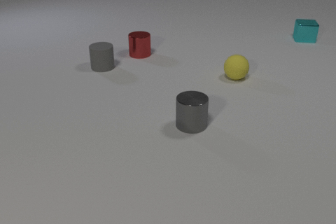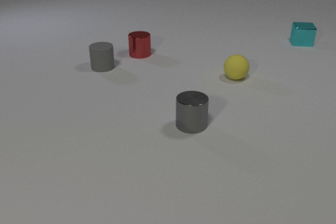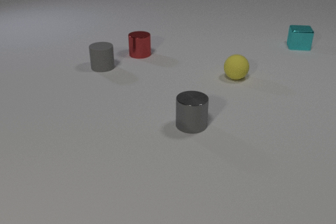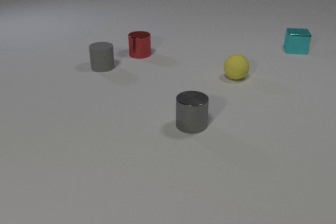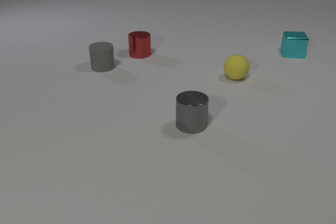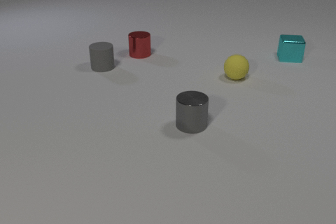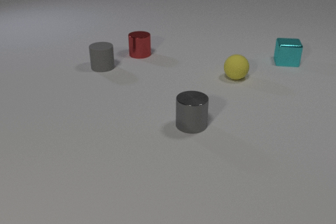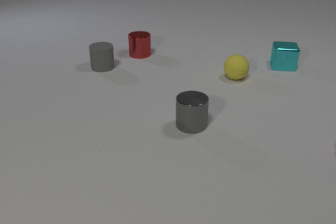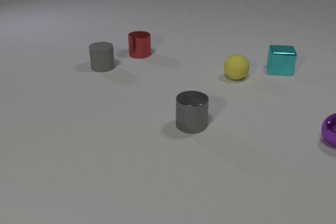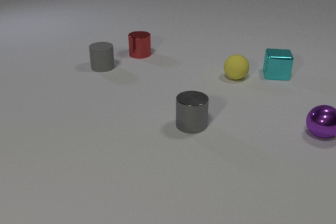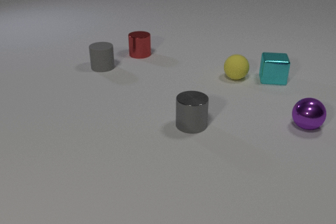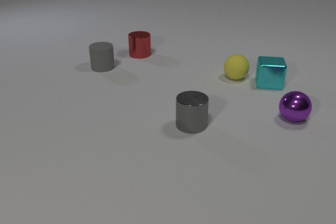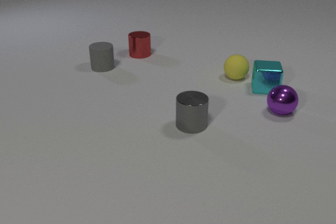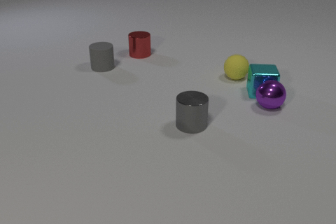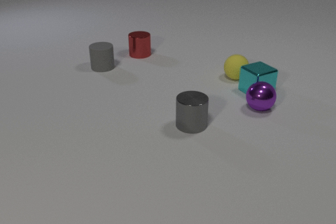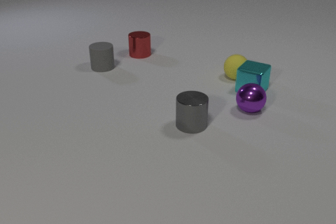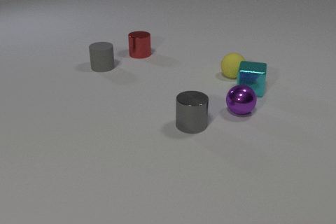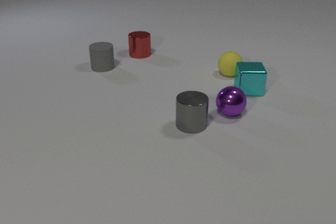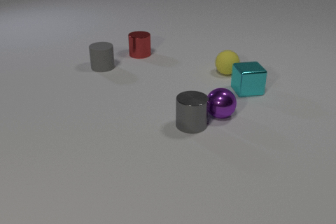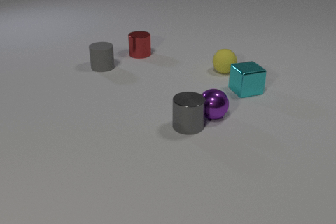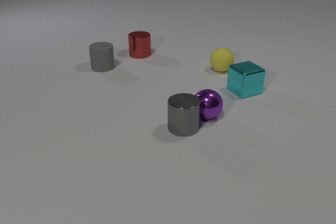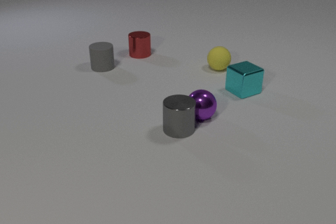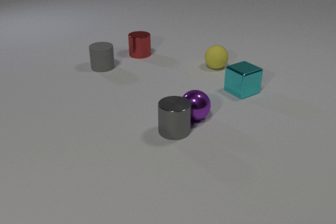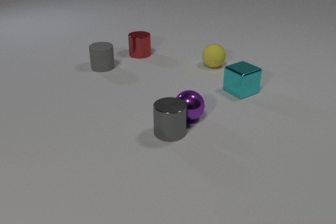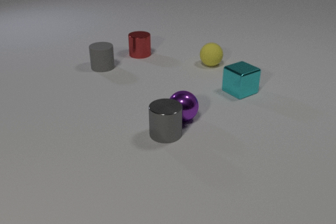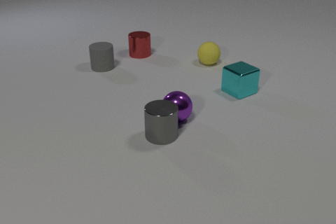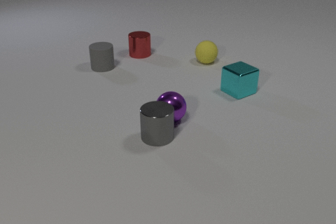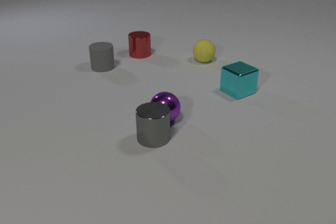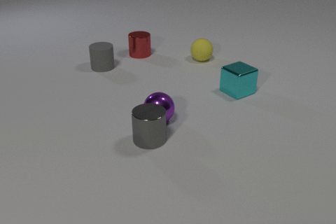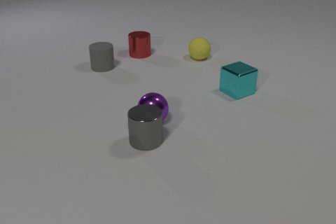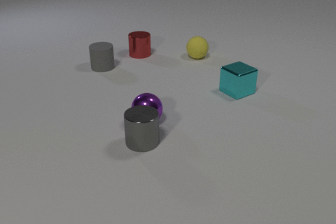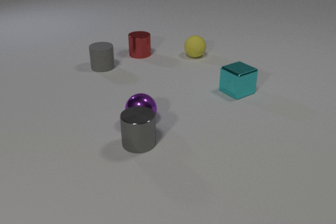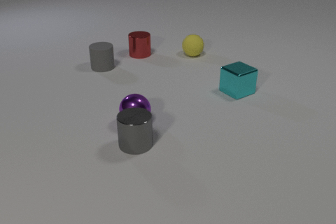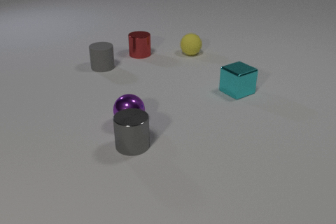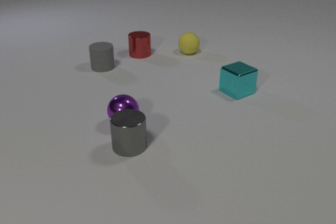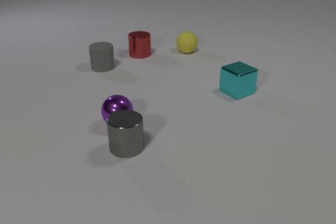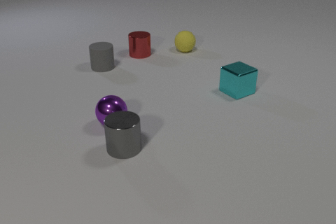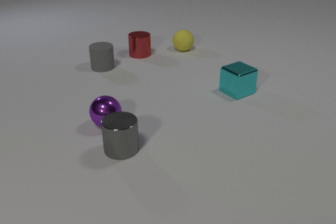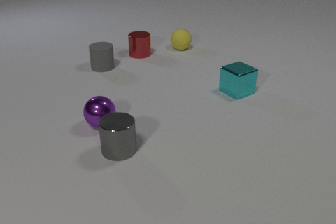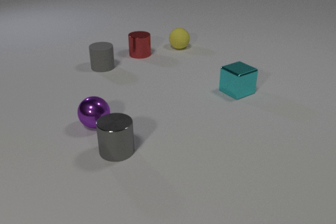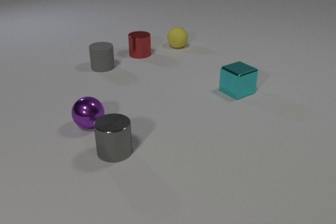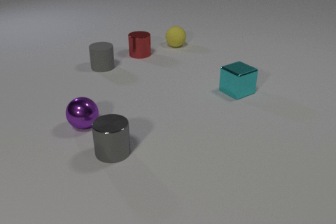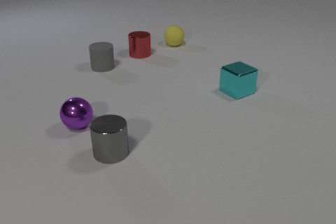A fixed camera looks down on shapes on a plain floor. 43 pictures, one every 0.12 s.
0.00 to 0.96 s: The purple metal sphere comes in at the right edge, rolls to the left. The cyan metal cube slides toward the camera.
0.96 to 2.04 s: The purple metal sphere rolls to the left. The cyan metal cube slides toward the camera and to the left, spins so that its near face slides to the right, counterclockwise seen from above. The yellow rubber sphere rolls away from the camera and to the left. The purple metal sphere and the cyan metal cube collide. The cyan metal cube and the yellow rubber sphere collide.
2.04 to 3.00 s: The purple metal sphere rolls to the left. The cyan metal cube slides to the left, spins counterclockwise seen from above by about 30 degrees, its near face sliding to the right. The yellow rubber sphere rolls away from the camera and to the left. The gray metal cylinder slides to the left and toward the camera. The purple metal sphere and the gray metal cylinder collide.
3.00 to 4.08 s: The purple metal sphere rolls to the left. The yellow rubber sphere rolls away from the camera and to the left. The gray metal cylinder slides to the left and toward the camera.
4.08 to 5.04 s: The purple metal sphere rolls to the left. The yellow rubber sphere rolls away from the camera and to the left. The gray metal cylinder slides to the left and toward the camera.
What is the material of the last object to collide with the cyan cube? rubber.
Are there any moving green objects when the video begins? no.
How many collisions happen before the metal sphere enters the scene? 0.
